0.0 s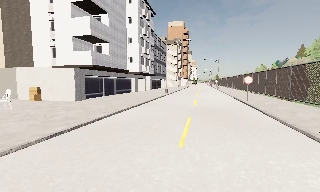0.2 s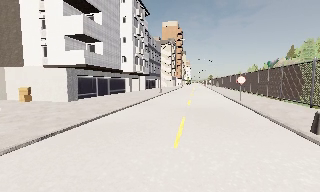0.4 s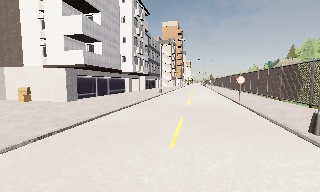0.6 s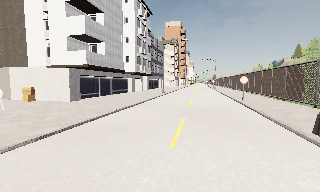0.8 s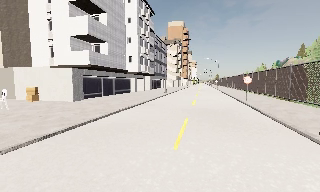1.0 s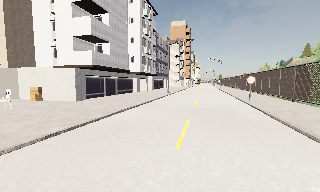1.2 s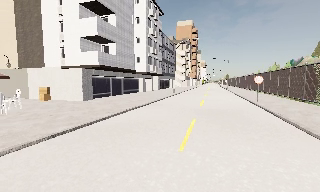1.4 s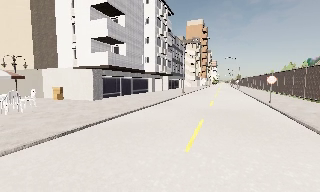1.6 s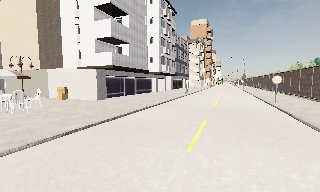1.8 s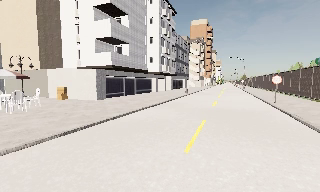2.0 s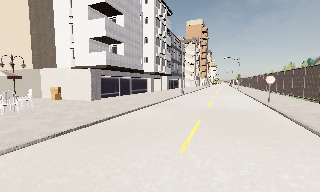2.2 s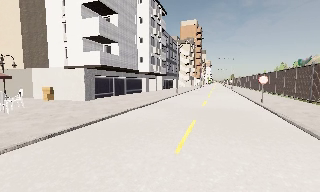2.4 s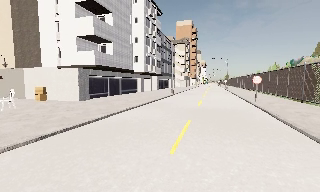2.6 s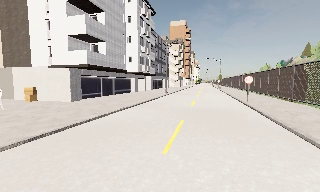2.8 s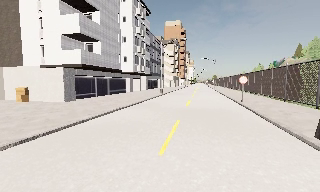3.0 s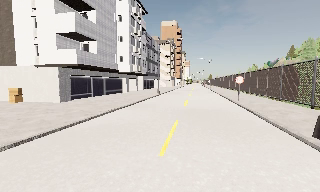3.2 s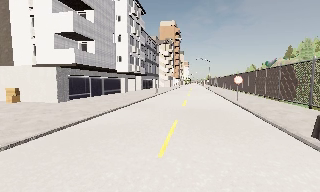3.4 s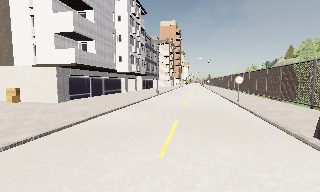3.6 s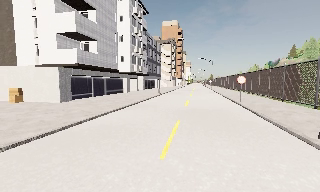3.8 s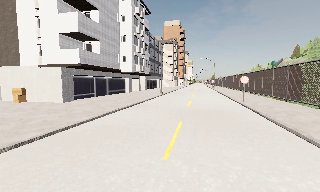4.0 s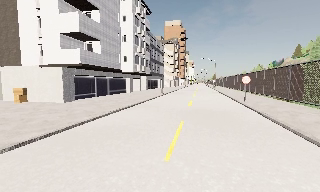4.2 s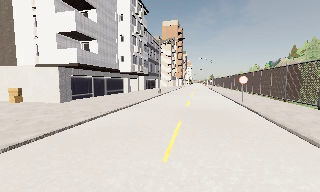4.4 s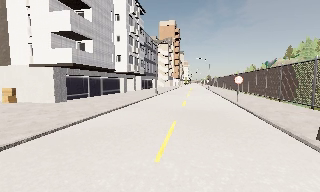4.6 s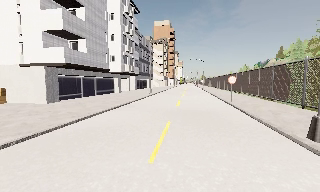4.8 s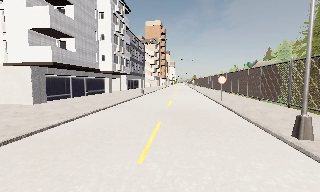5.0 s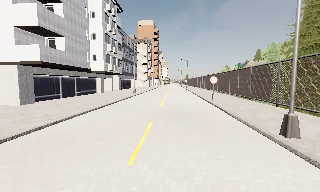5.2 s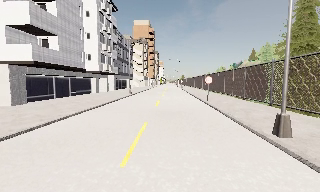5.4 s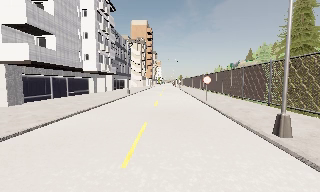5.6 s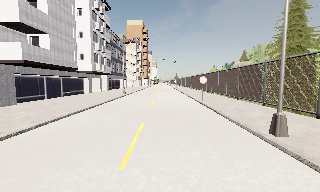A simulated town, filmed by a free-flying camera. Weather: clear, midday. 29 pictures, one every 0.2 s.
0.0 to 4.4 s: The camera travels forward, about 1 m, so what stands in front looms larger.
4.4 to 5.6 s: The camera pans to its right, which is clockwise from overhead, by about 10 degrees.
The film runs forward here.
